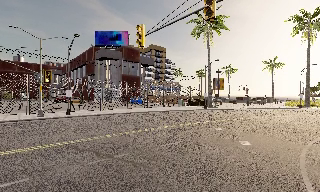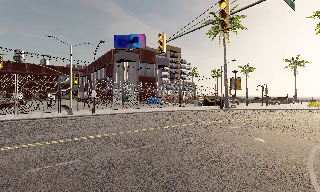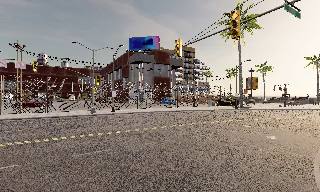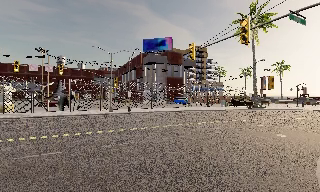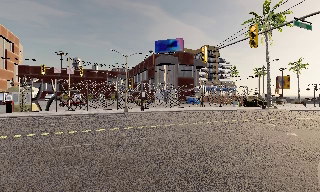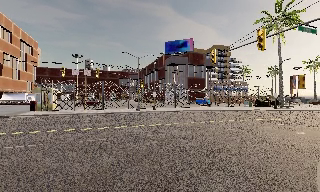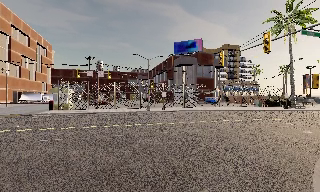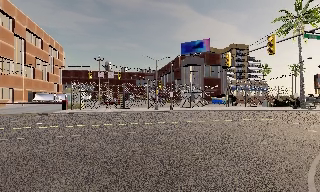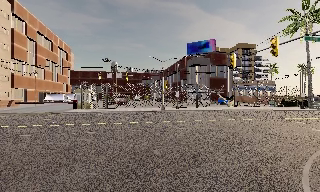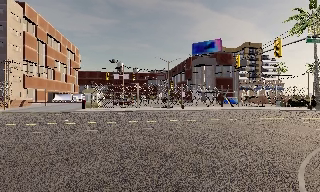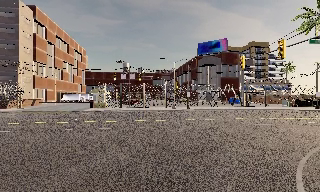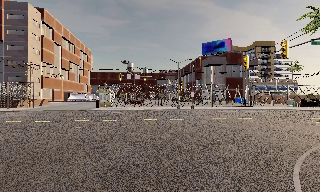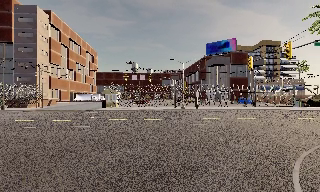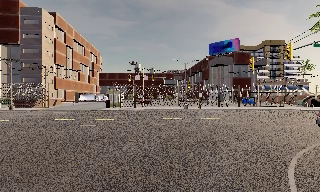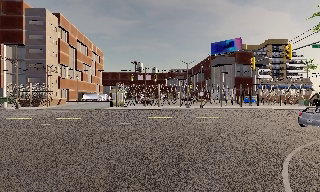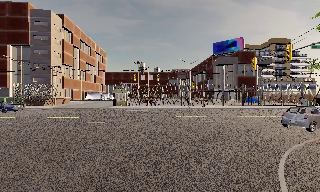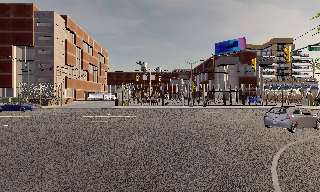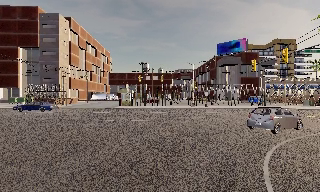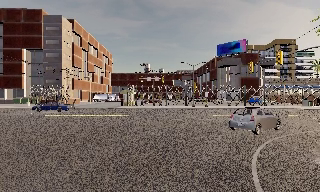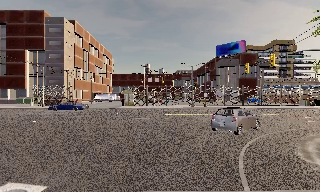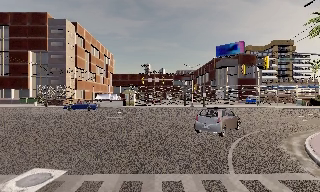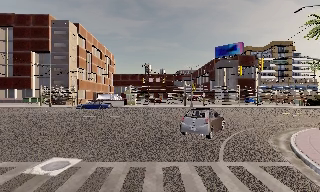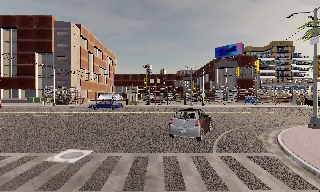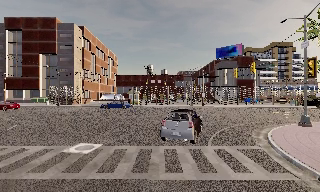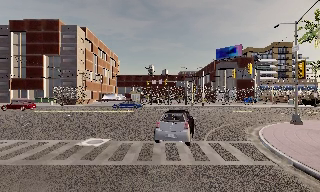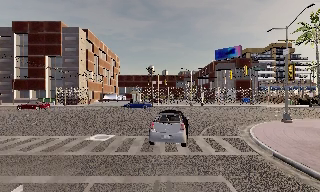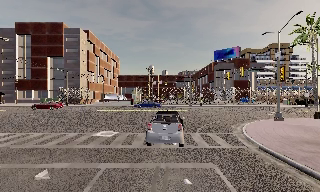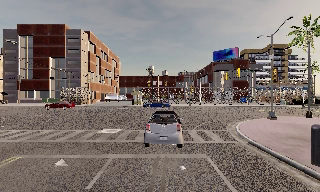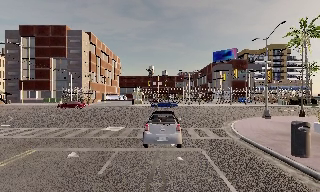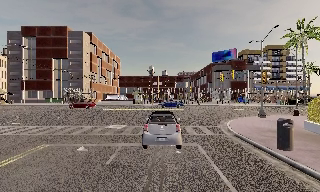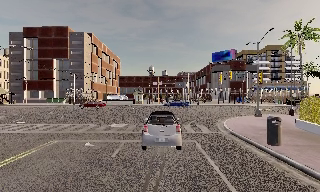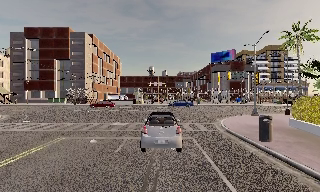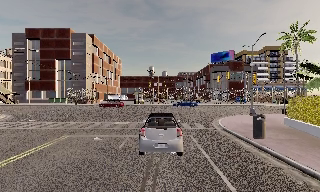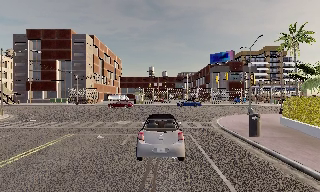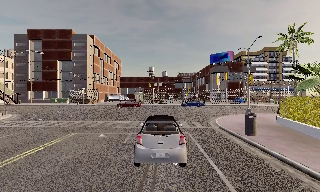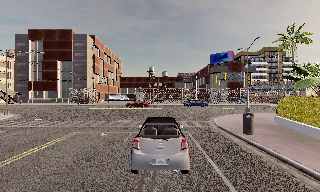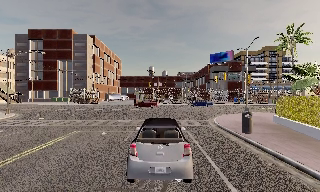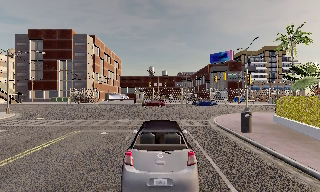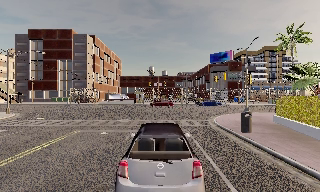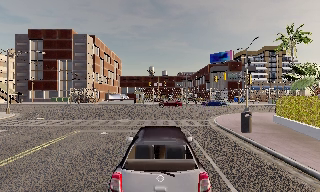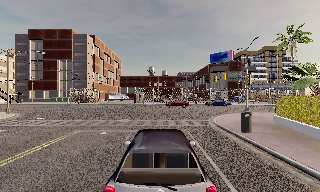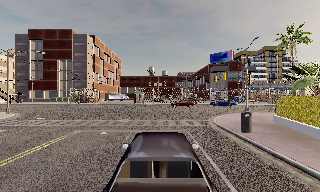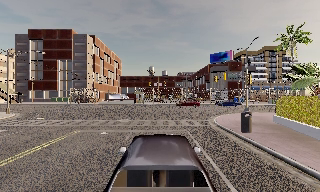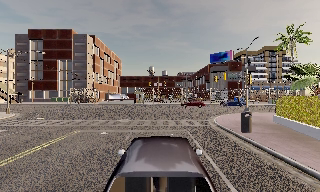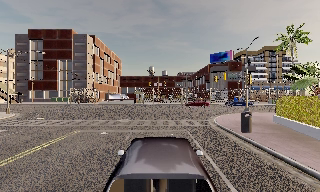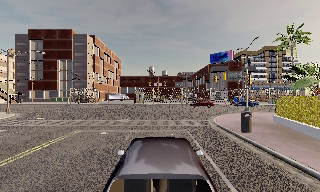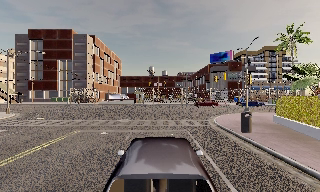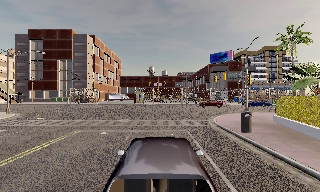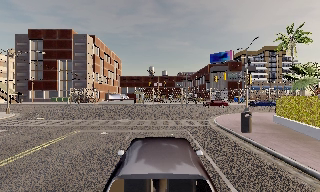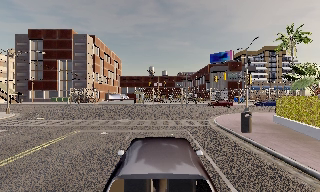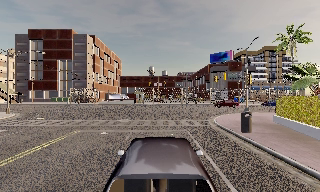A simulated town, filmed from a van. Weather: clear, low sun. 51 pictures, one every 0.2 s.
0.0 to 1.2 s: The scene slides to the right, as the camera pans about 25 degrees to its left. It travels backward, about 5 m, so what stands in front gets smaller.
1.2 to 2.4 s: The camera pans to its left, which is counterclockwise from overhead, by about 10 degrees. It travels backward, about 3 m, so what stands in front gets smaller. It loses speed.
2.4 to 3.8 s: The camera travels backward, about 3.5 m, so what stands in front gets smaller. It gains speed.
3.8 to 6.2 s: The camera travels backward, about 9 m, so what stands in front gets smaller.
6.2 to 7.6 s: The camera travels backward, about 1.5 m, so what stands in front gets smaller. It loses speed.
7.6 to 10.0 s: The camera keeps its place and its aim.
The film runs backward here.
